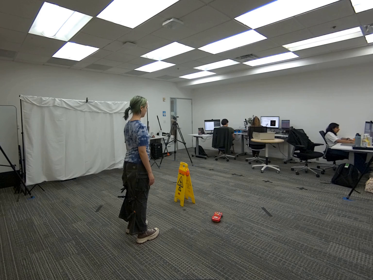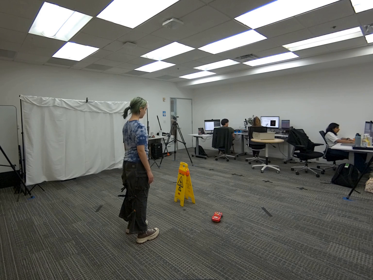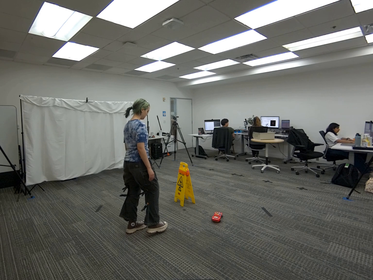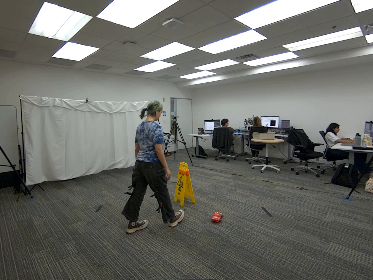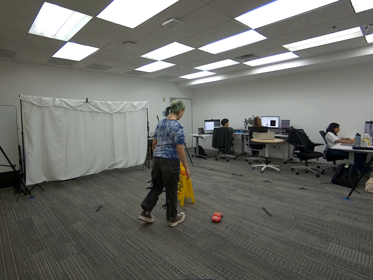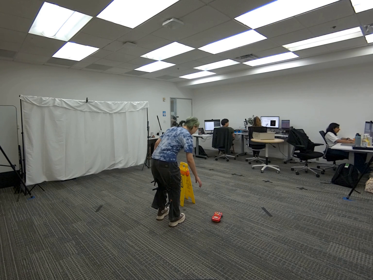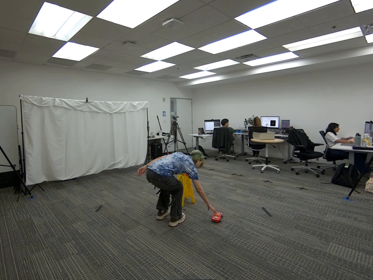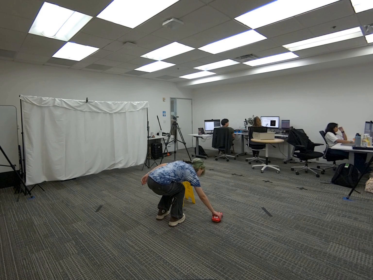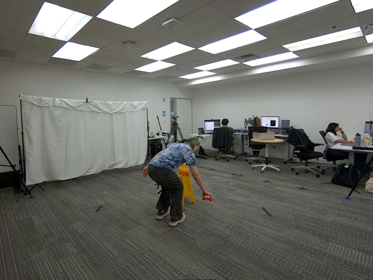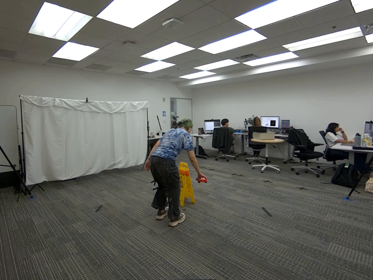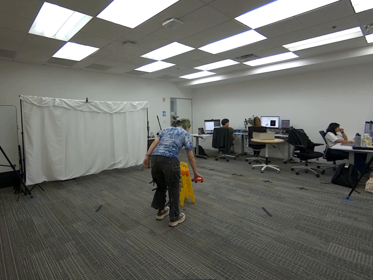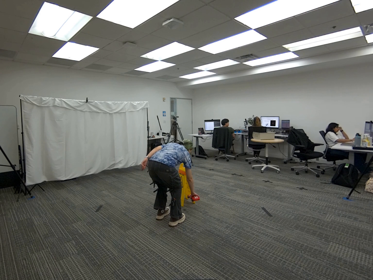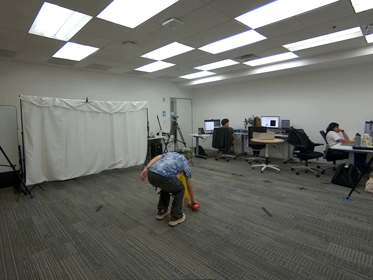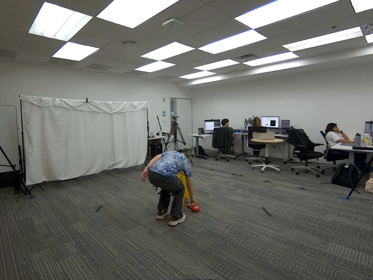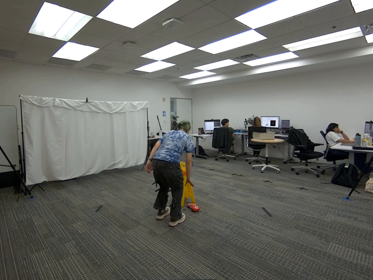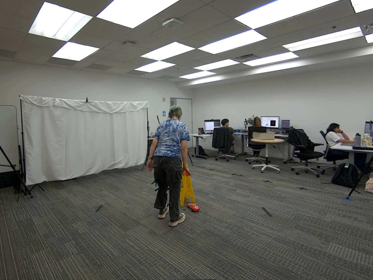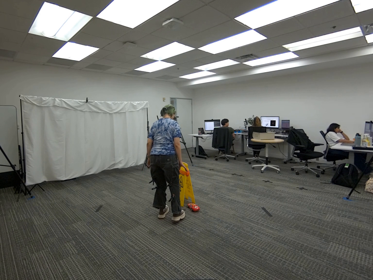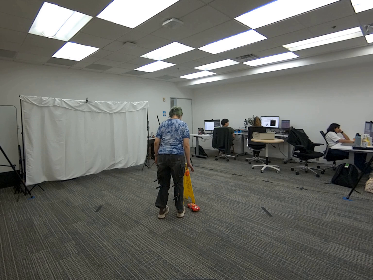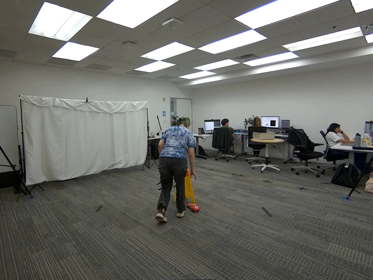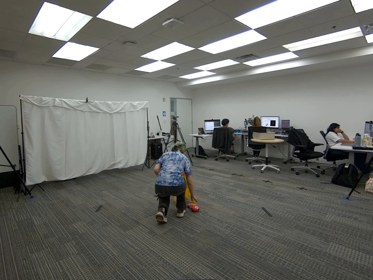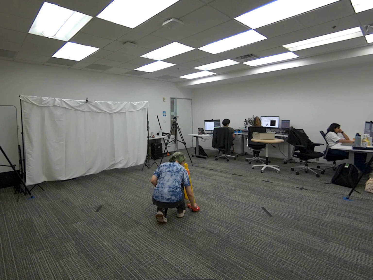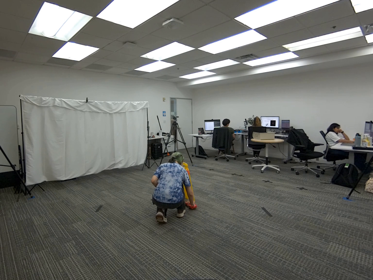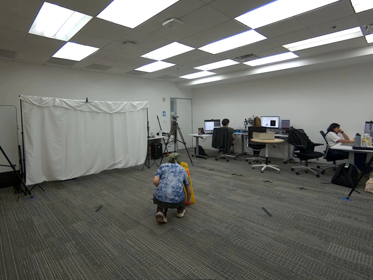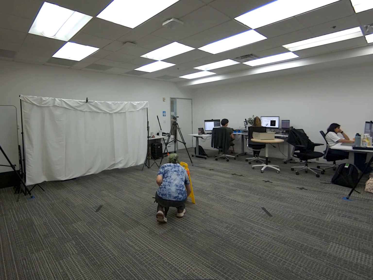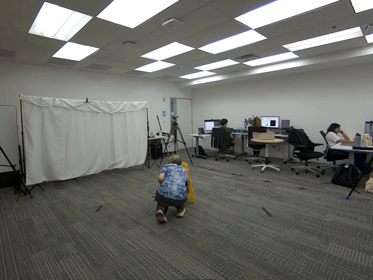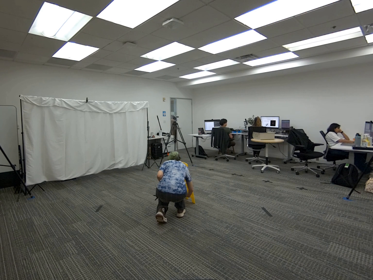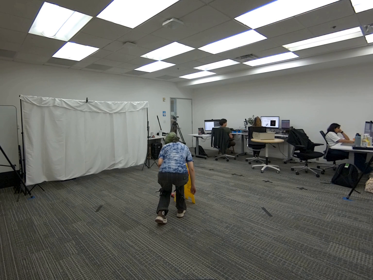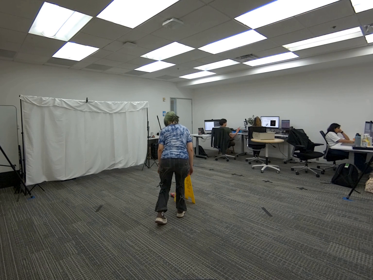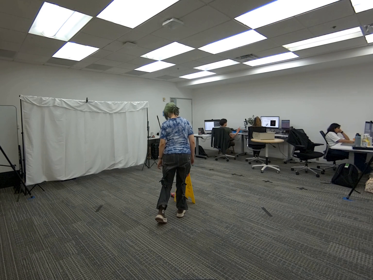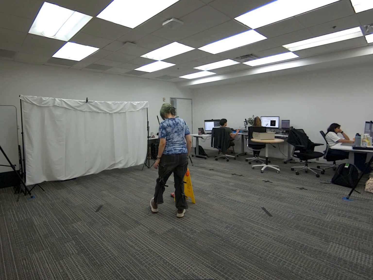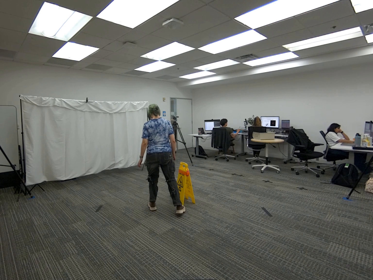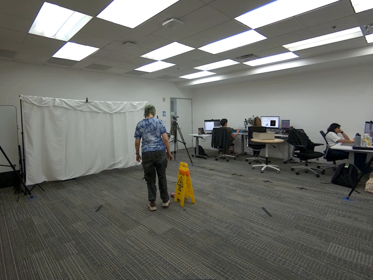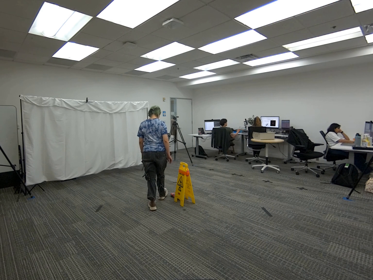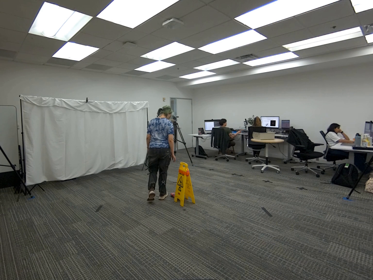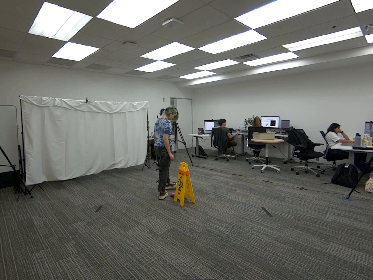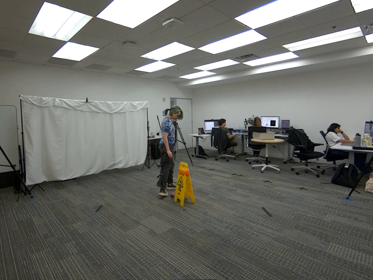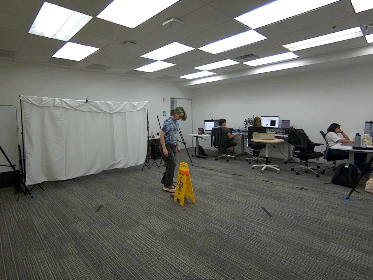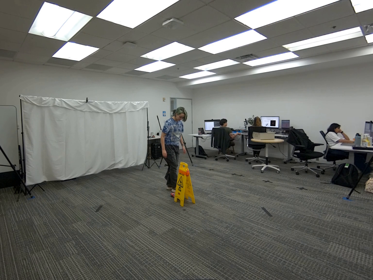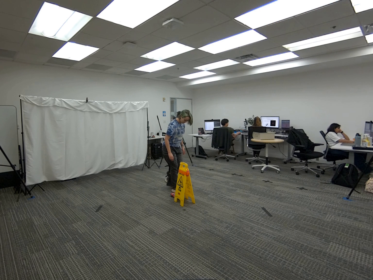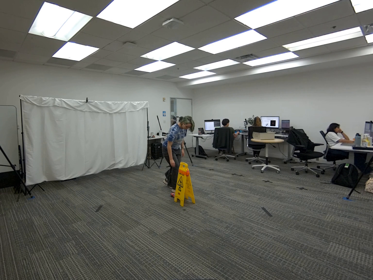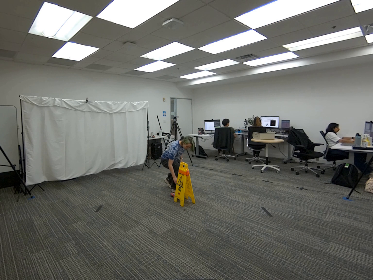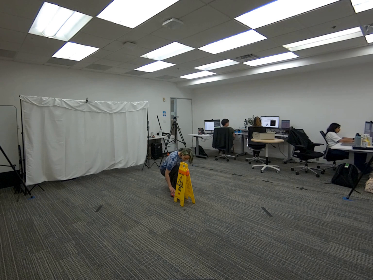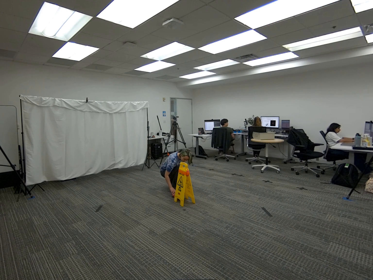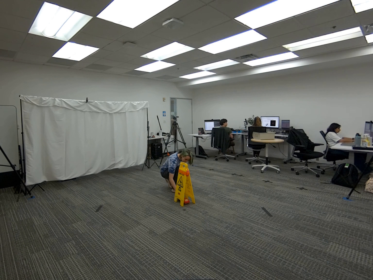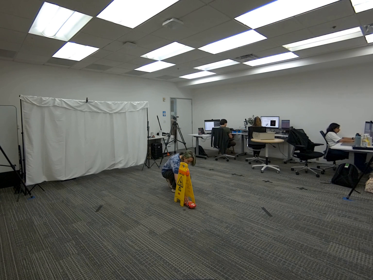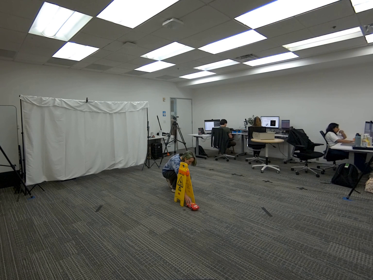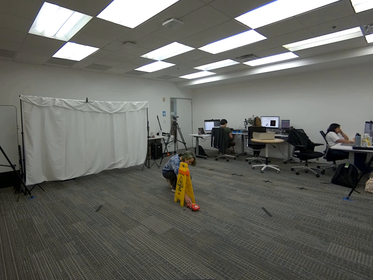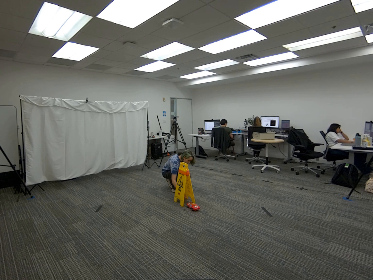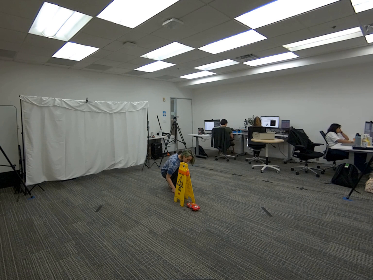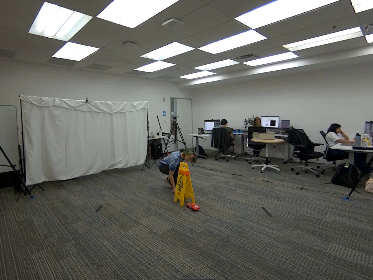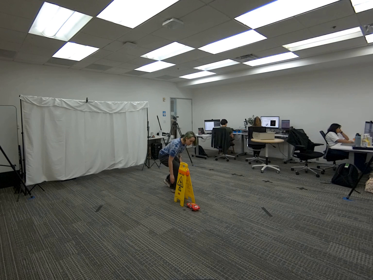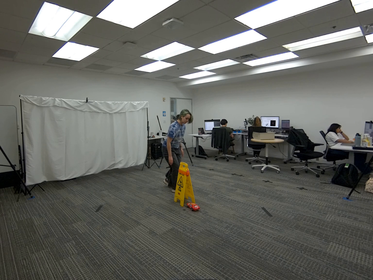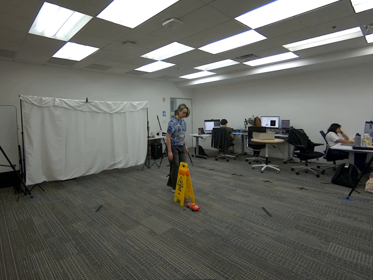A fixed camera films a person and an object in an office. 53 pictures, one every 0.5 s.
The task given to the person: Walk to the toy car on the ground and pick it up with your right hand. Place it on the ground and roll it under the wet floor sign. Move to the other side, pick up the car again, and roll it back under the wet floor sign. Continue alternating sides, rolling the car under the sign each time, until finished.
